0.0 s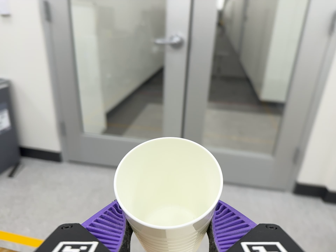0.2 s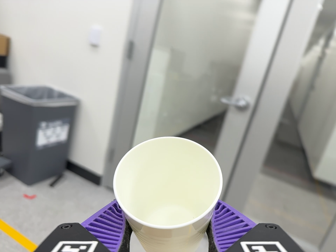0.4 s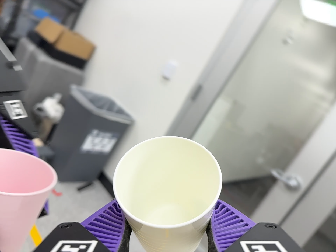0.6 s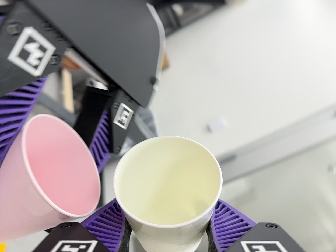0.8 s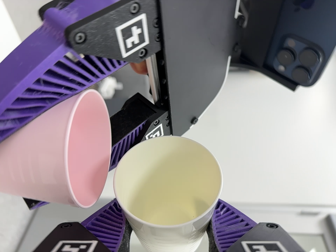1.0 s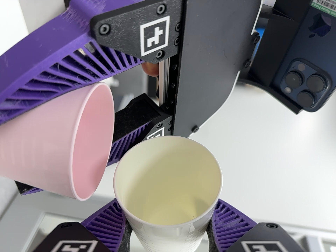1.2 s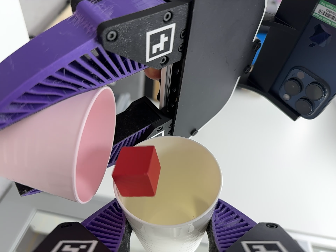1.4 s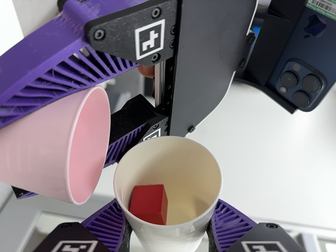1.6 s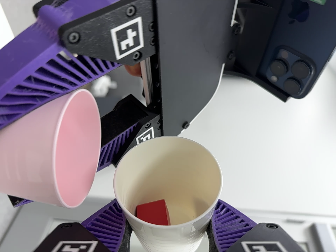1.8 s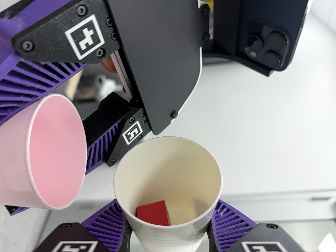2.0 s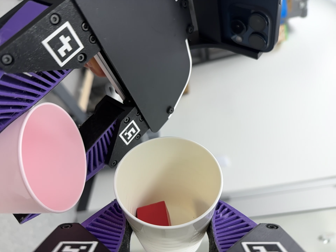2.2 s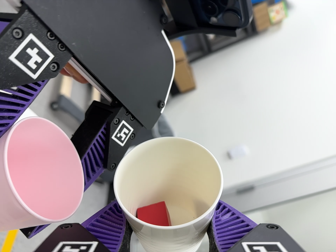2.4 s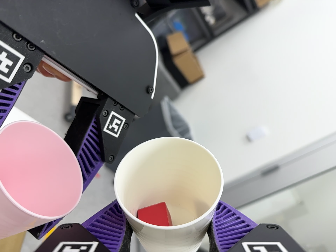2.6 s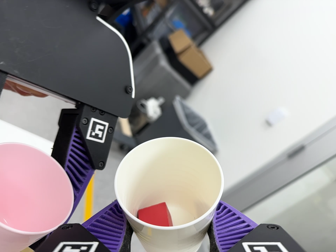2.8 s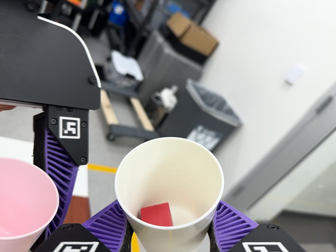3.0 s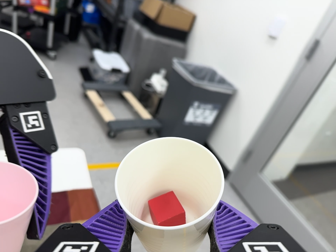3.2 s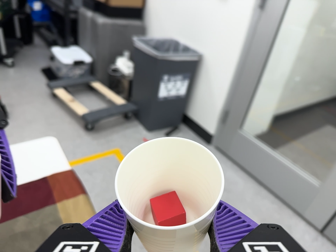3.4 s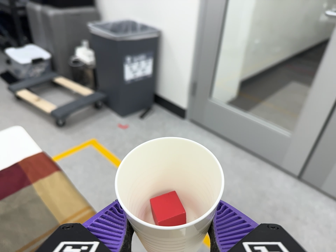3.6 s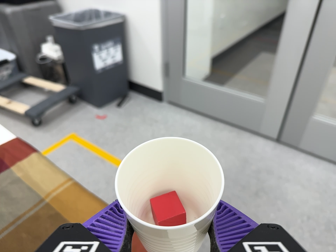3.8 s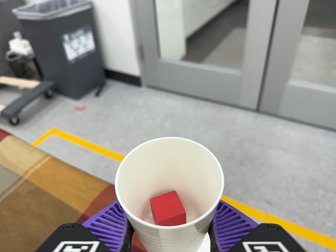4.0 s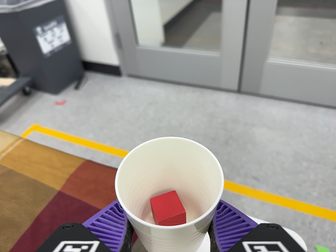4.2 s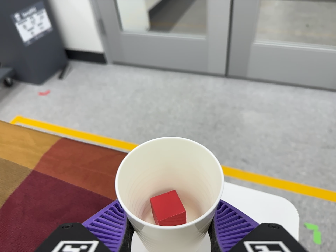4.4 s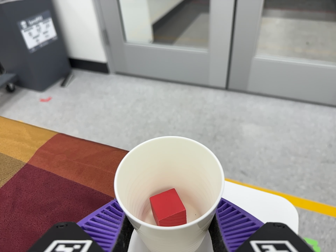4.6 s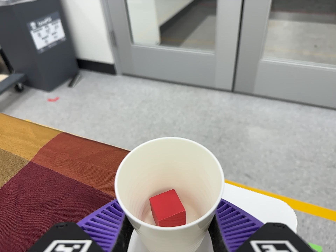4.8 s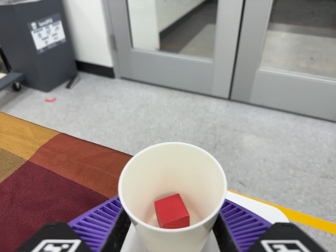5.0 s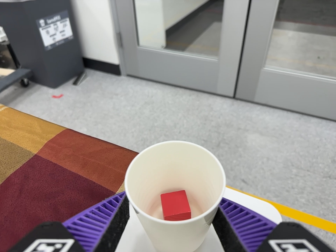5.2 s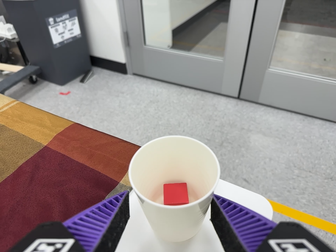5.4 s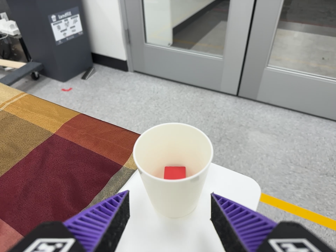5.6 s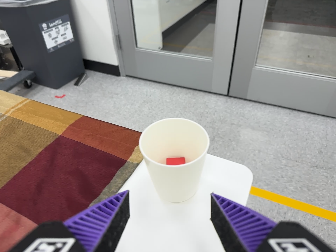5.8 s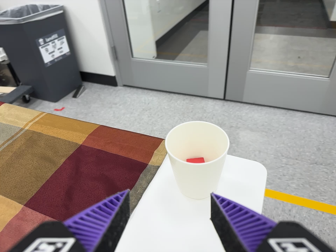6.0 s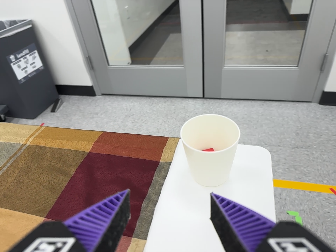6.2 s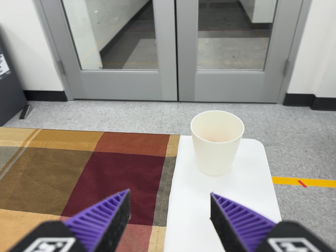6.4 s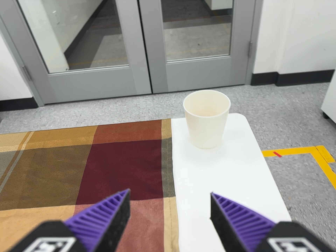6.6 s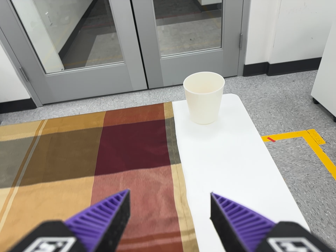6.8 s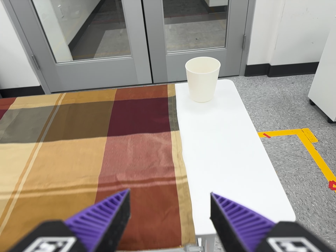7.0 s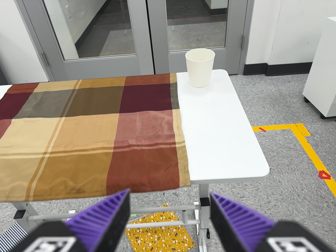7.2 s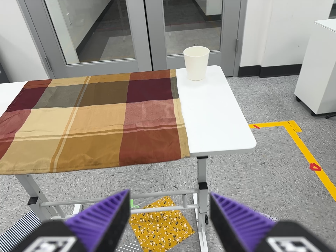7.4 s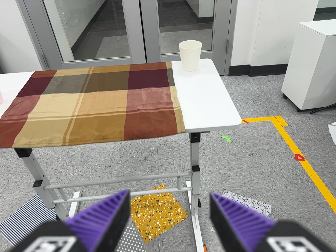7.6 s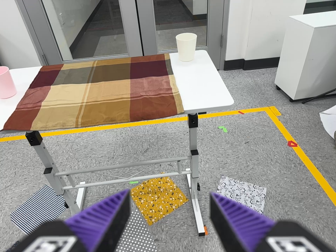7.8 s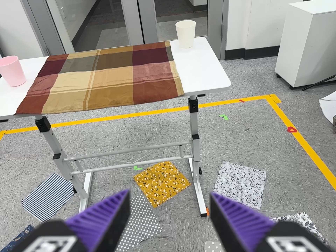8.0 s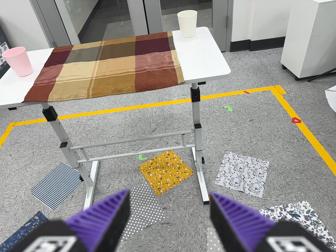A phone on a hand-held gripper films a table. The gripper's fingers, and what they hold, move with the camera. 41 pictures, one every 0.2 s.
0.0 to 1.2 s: The camera pans to its left by about 15 degrees. It travels to its left and toward the top of its view, about 26 cm, so close, fixed things drift to the right. Its aim tips toward the top of its view by about 30 degrees, and the scene shifts downward. It rolls about its line of sight by about 110 degrees, and the scene rotates clockwise.
1.2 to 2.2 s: The camera pans to its left by about 10 degrees. It travels to its right, about 8 cm. It rolls about its line of sight by about 30 degrees, and the scene rotates counterclockwise.
2.2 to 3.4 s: The camera travels to its right and toward the bottom of its view, about 26 cm, so close, fixed things drift to the left. Its aim tips toward the bottom of its view by about 15 degrees, and the scene shifts upward. It rolls about its line of sight by about 70 degrees, and the scene rotates counterclockwise.
3.4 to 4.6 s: The scene slides to the left, as the camera pans about 10 degrees to its right. It travels toward the bottom of its view and to its right, about 20 cm, so close, fixed things drift upward. It rolls about its line of sight by about 20 degrees, and the scene rotates counterclockwise.
4.6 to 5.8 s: The camera travels backward, about 12 cm, so what stands in front gets smaller.
5.8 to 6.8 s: The camera pans to its right by about 20 degrees. It travels backward, to its left and toward the bottom of its view, about 30 cm, so what stands in front gets smaller. It rolls about its line of sight by about 15 degrees, and the scene rotates counterclockwise.
6.8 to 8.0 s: The camera travels backward and toward the bottom of its view, about 50 cm, so what stands in front gets smaller.
The film runs backward here.
